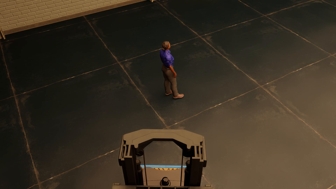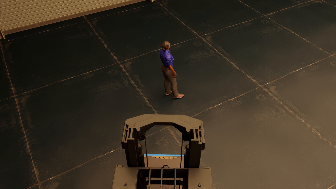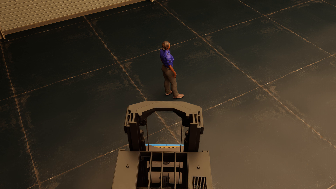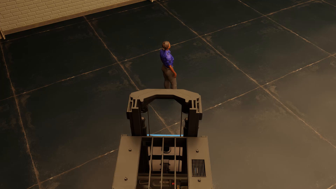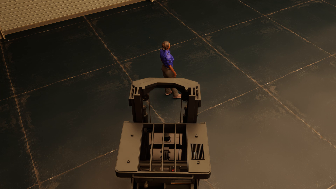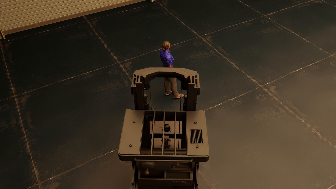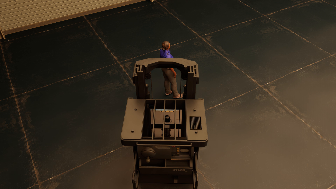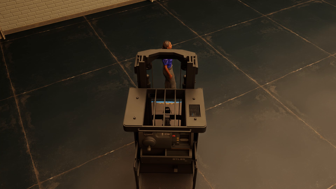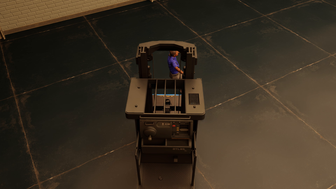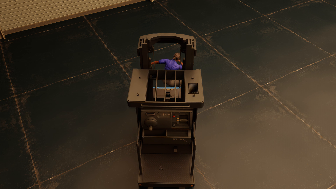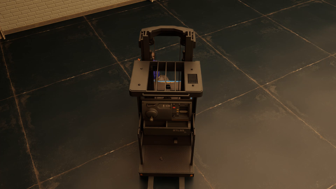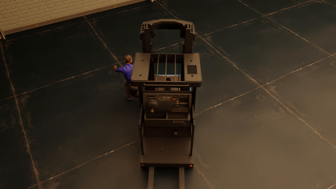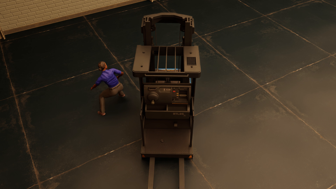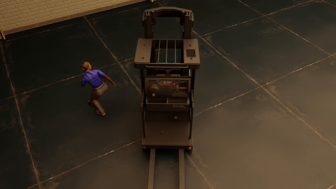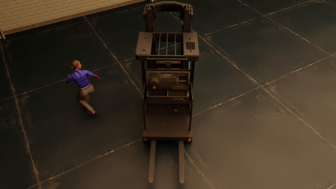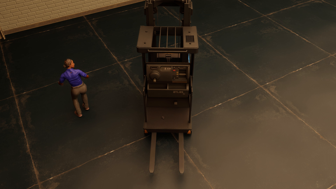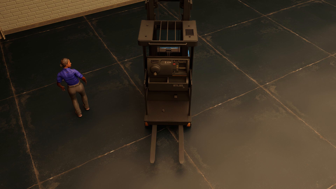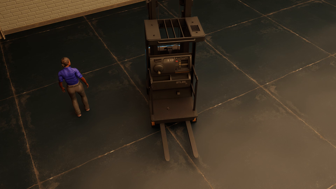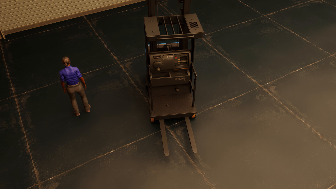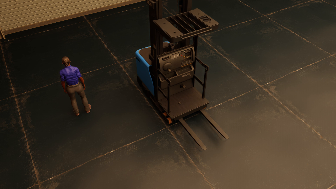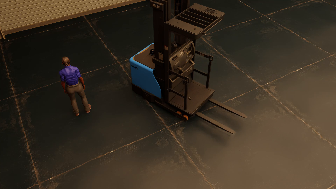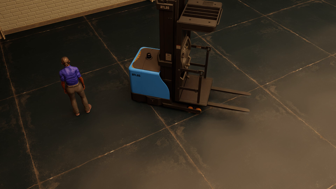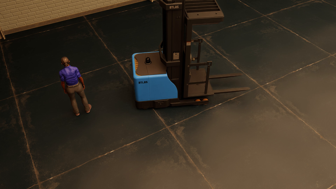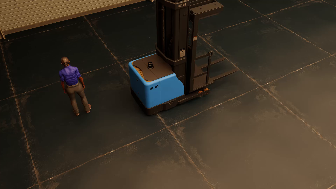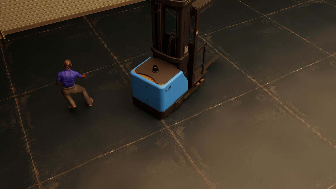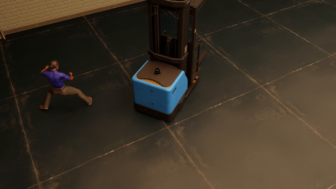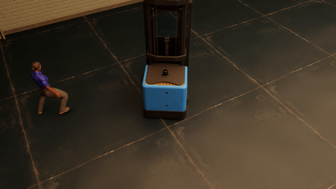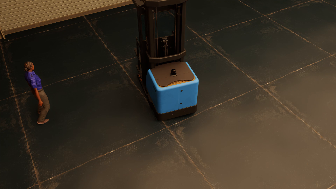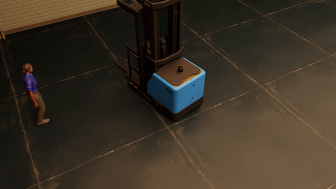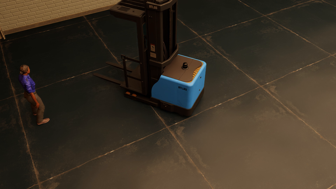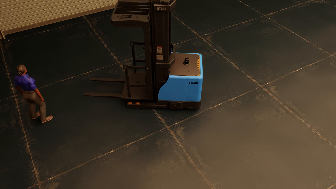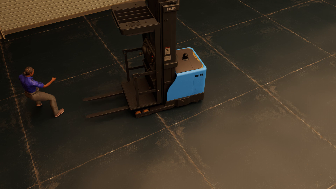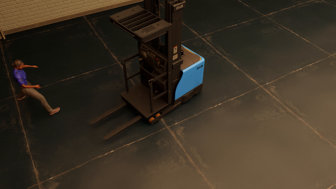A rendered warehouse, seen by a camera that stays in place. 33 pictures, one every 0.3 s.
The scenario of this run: Near miss between a forklift and a person.
